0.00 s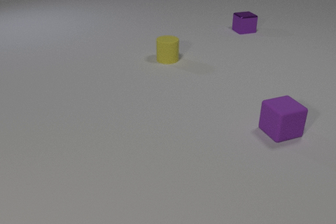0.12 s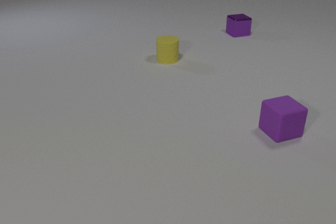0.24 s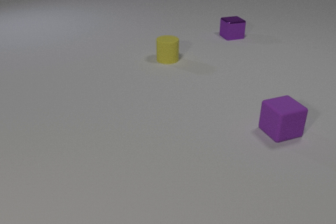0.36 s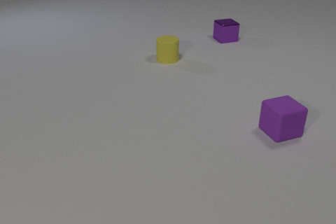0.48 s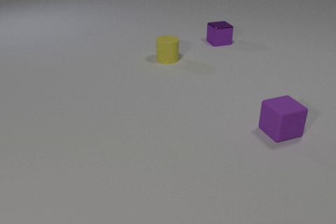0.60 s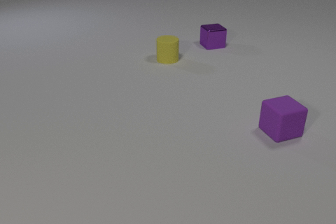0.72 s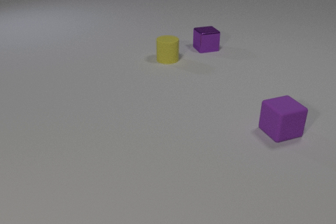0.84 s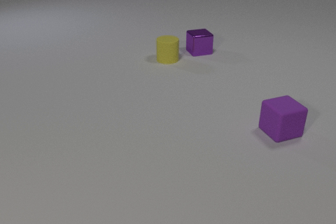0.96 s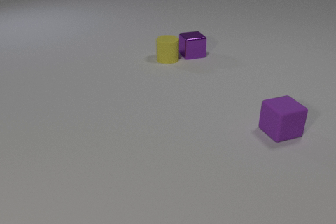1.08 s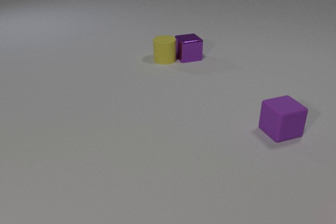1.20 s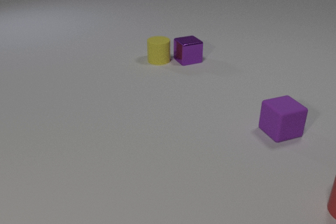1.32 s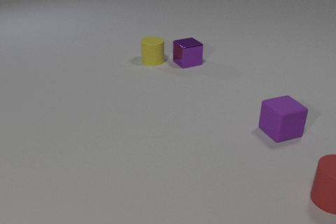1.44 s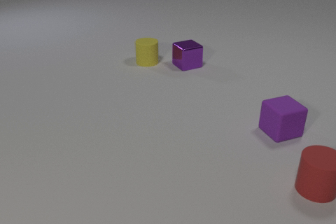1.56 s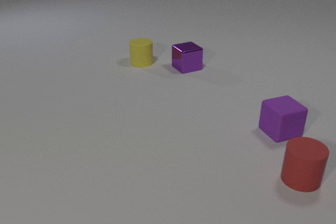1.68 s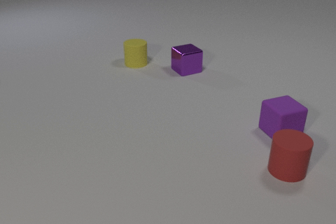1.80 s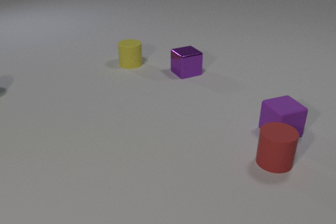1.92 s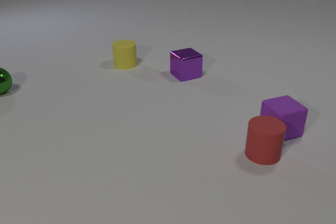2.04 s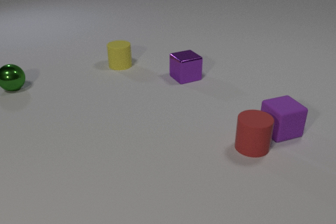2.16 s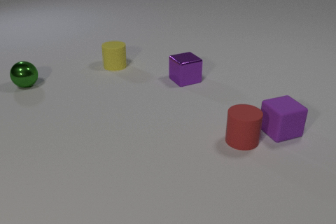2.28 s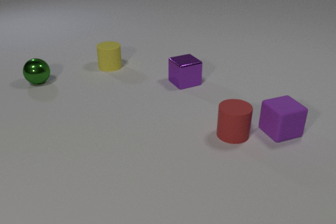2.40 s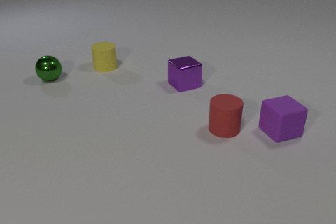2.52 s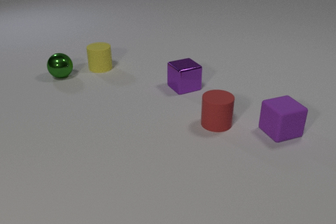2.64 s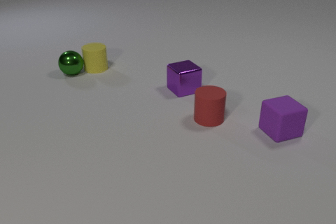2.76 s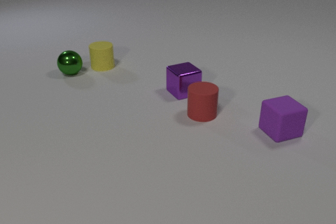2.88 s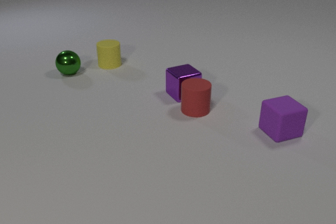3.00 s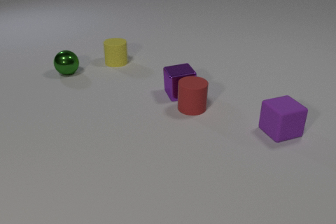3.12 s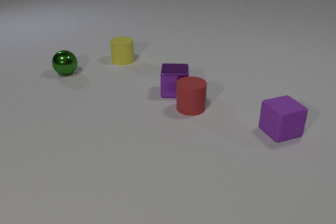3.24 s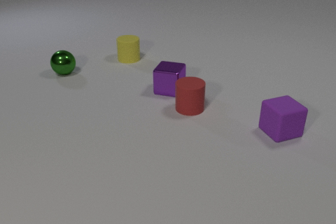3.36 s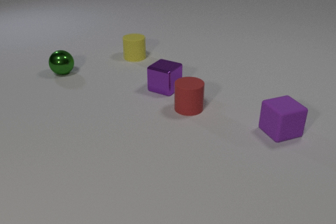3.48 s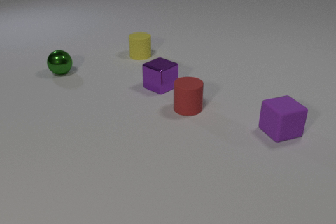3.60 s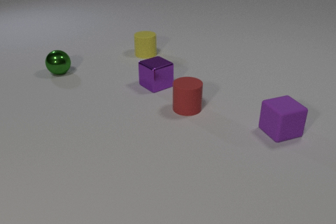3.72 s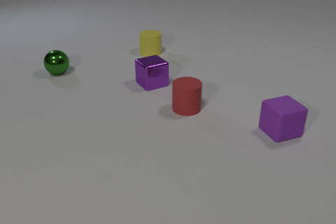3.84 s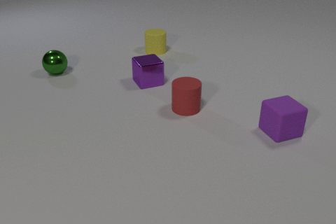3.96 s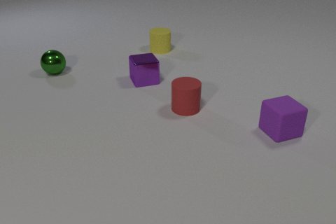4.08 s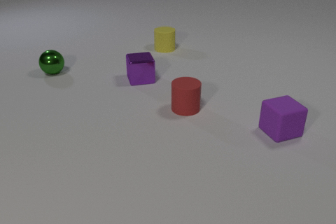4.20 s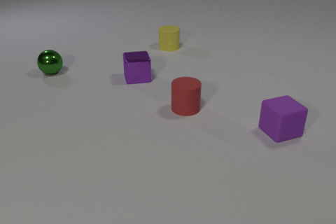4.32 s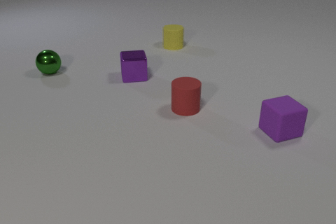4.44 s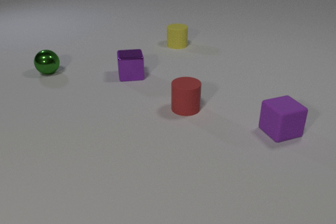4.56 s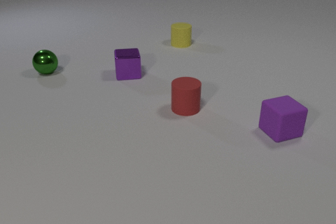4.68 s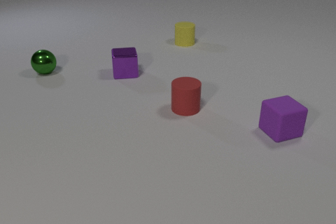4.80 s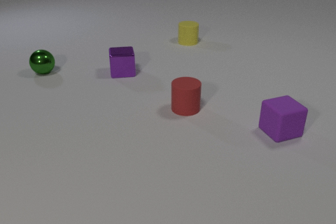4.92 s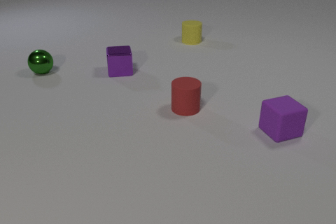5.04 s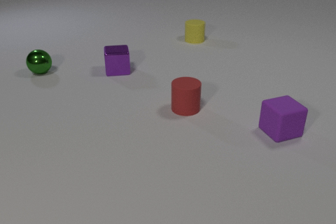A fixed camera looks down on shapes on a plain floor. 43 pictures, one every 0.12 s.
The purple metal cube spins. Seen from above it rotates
clockwise.
The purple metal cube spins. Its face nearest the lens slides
to the left.
0.00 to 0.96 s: The purple metal cube slides toward the camera and to the left.
0.96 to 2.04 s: The purple metal cube slides toward the camera. The yellow rubber cylinder slides to the left. The red rubber cylinder comes in at the right edge, slides to the left and away from the camera. The green metal sphere comes in at the left edge, rolls to the right. The purple metal cube and the yellow rubber cylinder collide.
2.04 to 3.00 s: The purple metal cube slides toward the camera. The yellow rubber cylinder slides away from the camera. The red rubber cylinder slides away from the camera and to the left. The green metal sphere rolls to the right and away from the camera. The yellow rubber cylinder and the green metal sphere collide. The purple metal cube and the red rubber cylinder collide.
3.00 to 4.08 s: The purple metal cube slides to the left and away from the camera, spins clockwise seen from above by about 90 degrees, its near face sliding to the left. The yellow rubber cylinder slides to the right and away from the camera. The red rubber cylinder slides to the left. The green metal sphere rolls to the left.
4.08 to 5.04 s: The purple metal cube slides away from the camera and to the left. The yellow rubber cylinder slides to the right and away from the camera. The green metal sphere rolls to the left.
Are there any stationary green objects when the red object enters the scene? no.
How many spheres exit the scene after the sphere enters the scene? 0.
What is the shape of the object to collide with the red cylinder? cube.
